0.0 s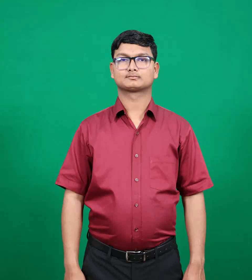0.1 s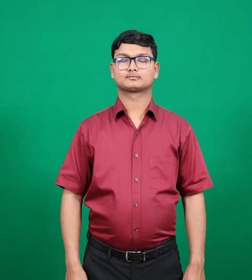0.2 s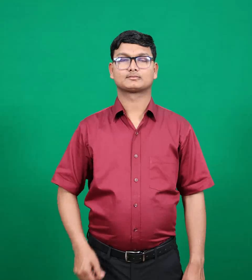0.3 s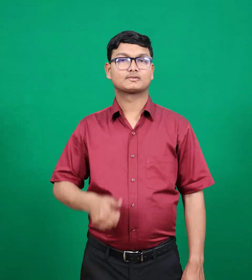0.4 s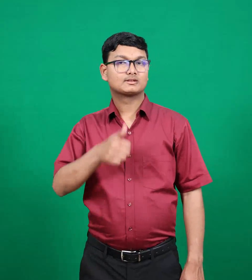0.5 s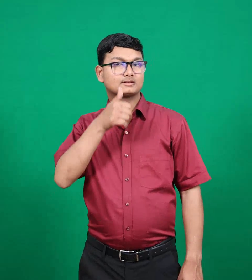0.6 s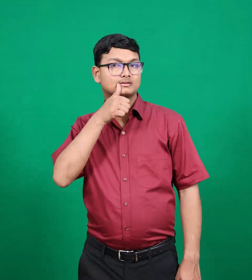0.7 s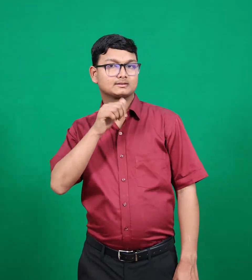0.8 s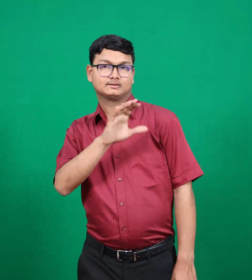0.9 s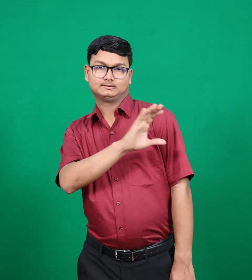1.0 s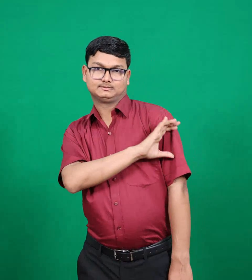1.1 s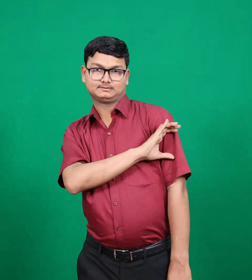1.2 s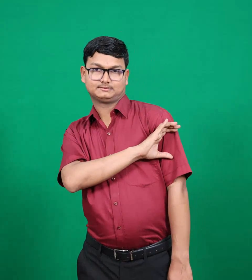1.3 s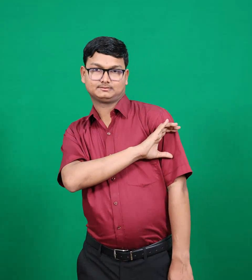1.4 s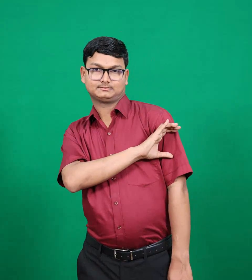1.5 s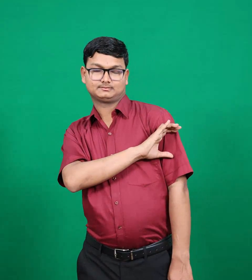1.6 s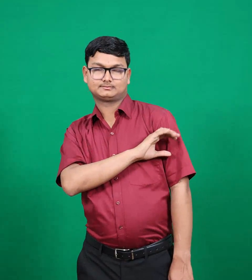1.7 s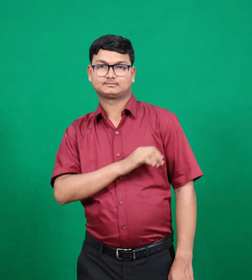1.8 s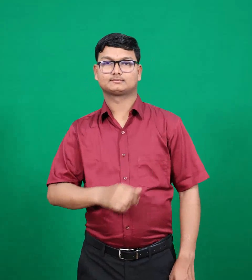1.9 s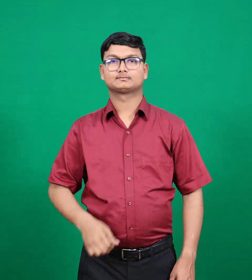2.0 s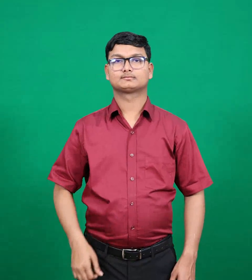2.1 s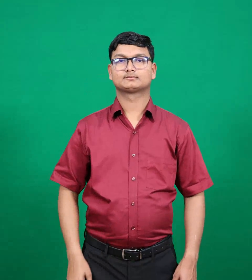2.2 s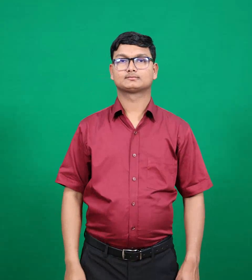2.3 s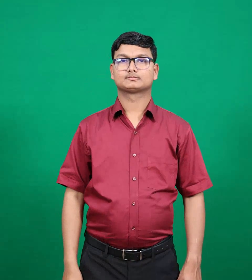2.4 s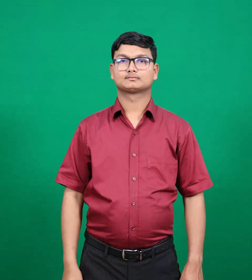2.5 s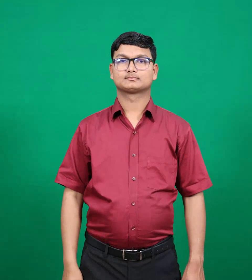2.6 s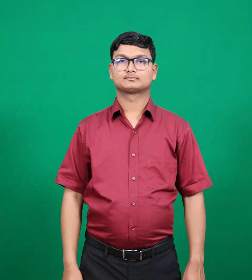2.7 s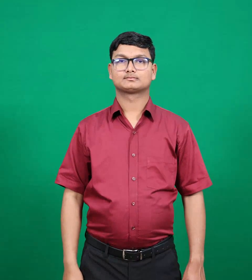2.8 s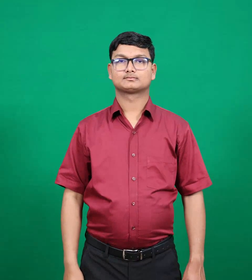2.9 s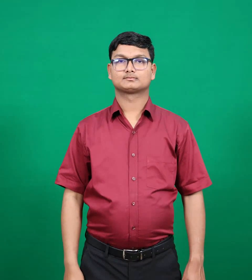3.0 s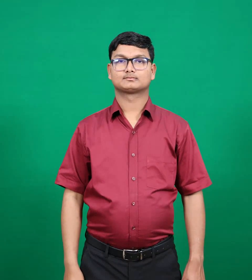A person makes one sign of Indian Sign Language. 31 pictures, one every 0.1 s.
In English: archippus
